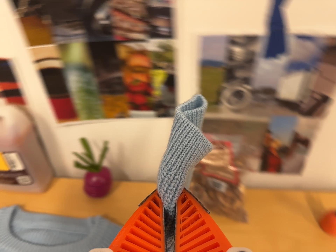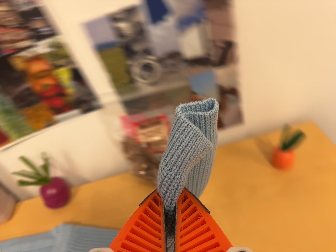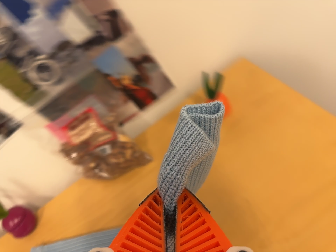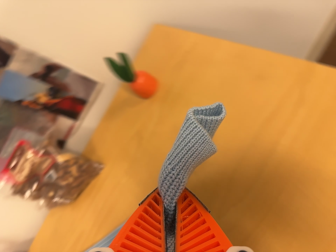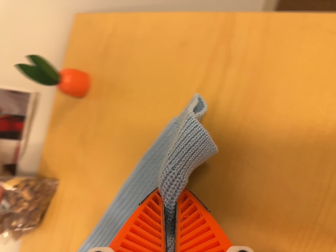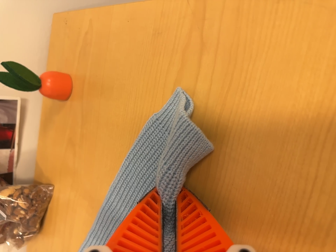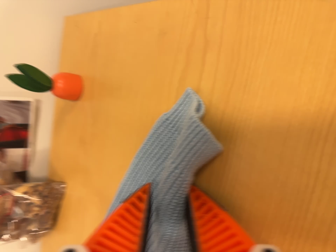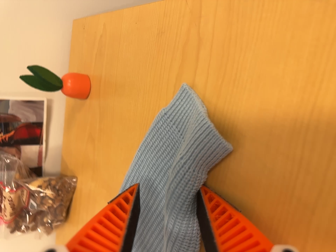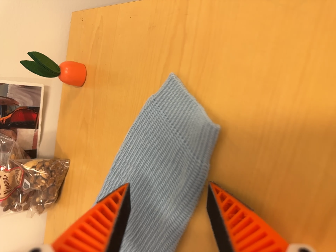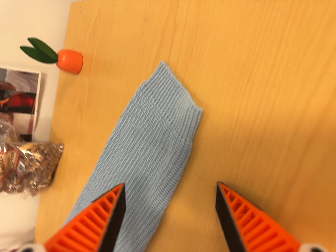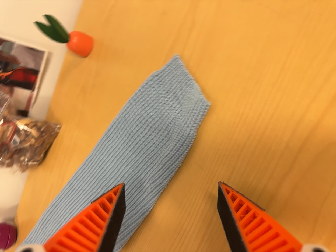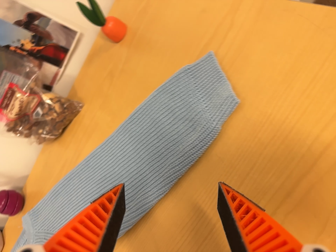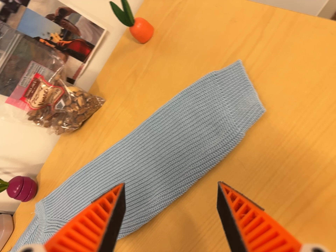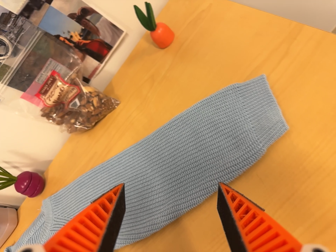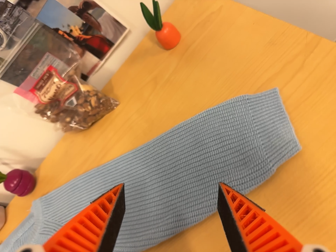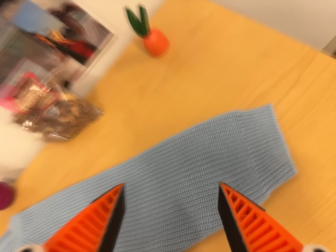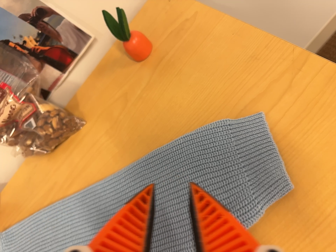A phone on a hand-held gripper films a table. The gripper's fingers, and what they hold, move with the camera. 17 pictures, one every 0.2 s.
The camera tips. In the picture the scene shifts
upward.
0.0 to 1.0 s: The camera travels to its right, about 40 cm, so close, fixed things drift to the left. Its aim tips toward the bottom of its view by about 15 degrees, and the scene shifts upward. It rolls about its line of sight by about 85 degrees, and the scene rotates counterclockwise.
1.0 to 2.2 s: The camera travels backward and toward the bottom of its view, about 12 cm, so what stands in front gets smaller. It rolls about its line of sight by about 20 degrees, and the scene rotates clockwise.
2.2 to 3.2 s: The camera travels toward the top of its view, forward and to its left, about 10 cm, so close, fixed things drift downward. It rolls about its line of sight by about 10 degrees, and the scene rotates clockwise.
The film runs backward here.
